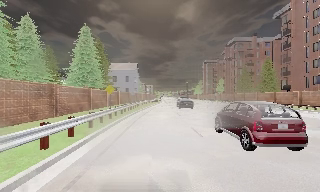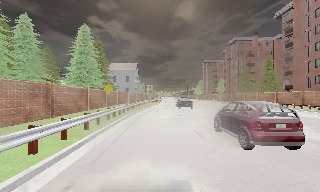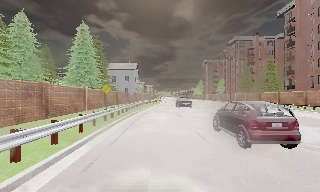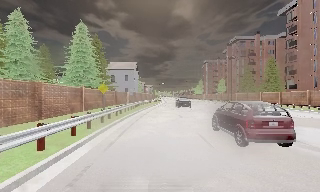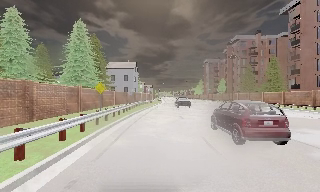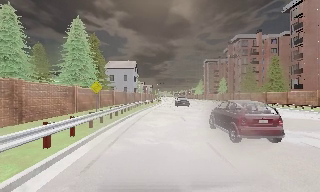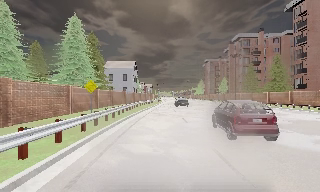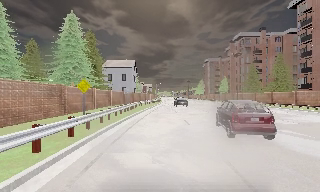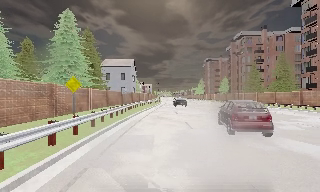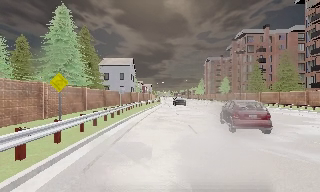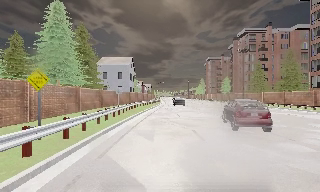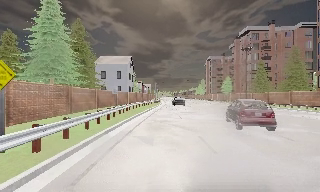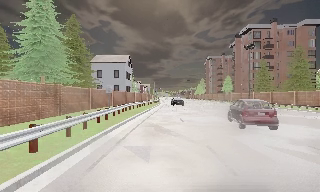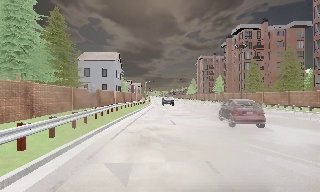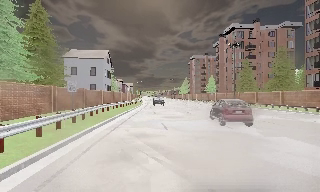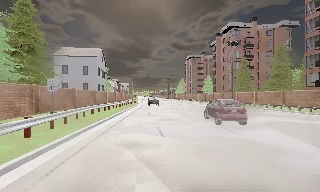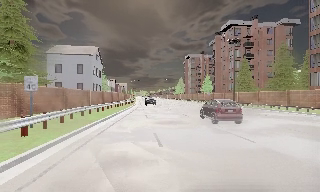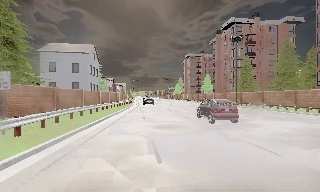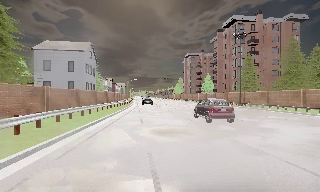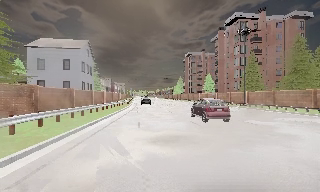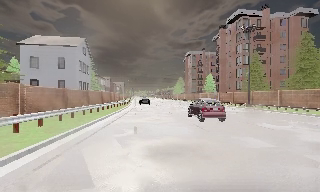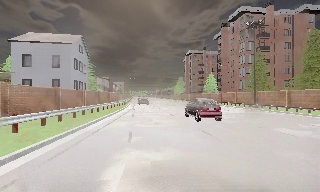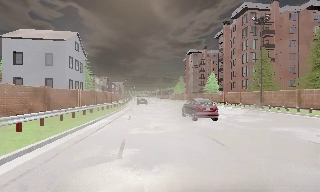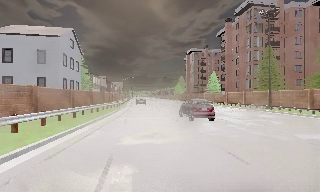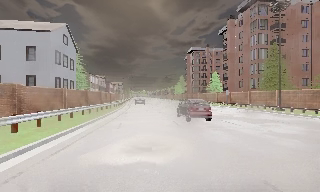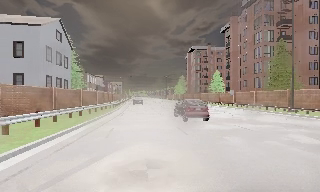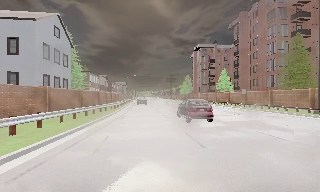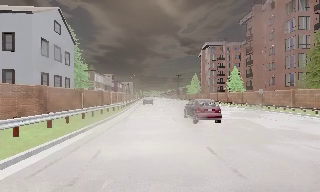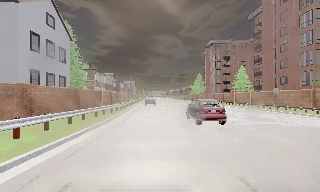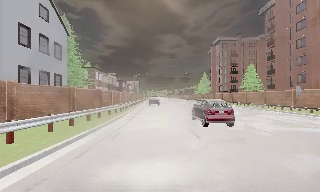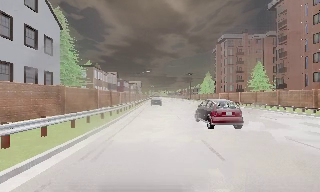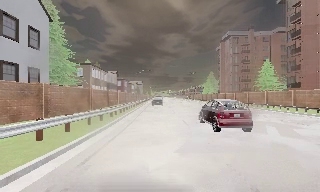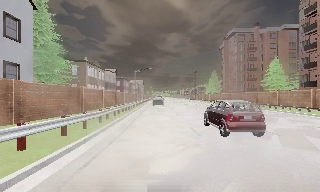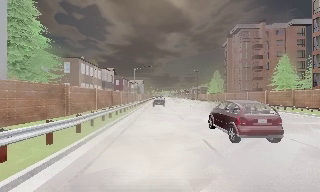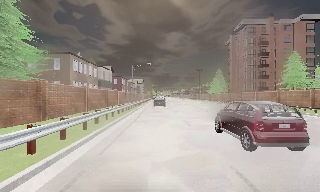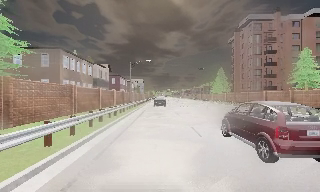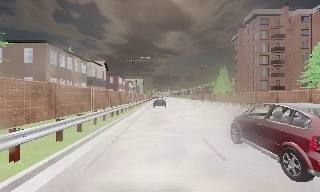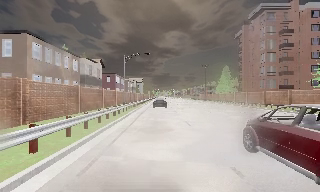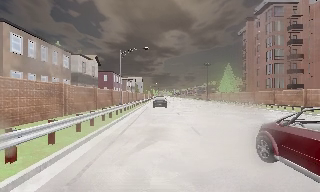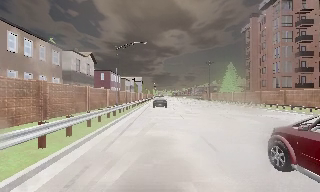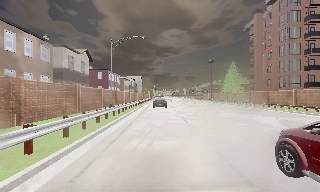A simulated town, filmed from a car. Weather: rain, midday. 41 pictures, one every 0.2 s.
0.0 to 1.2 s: The camera travels forward, about 4 m, so what stands in front looms larger. It gains speed.
1.2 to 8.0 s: The camera travels forward, about 60 m, so what stands in front looms larger. It gains speed.
The film runs forward here.
